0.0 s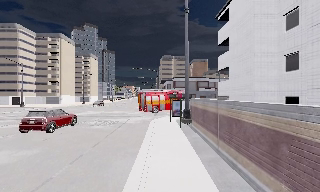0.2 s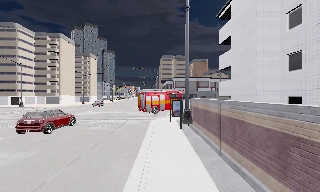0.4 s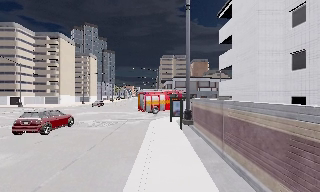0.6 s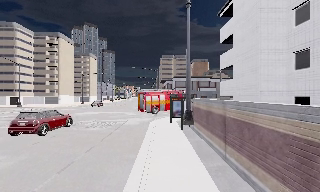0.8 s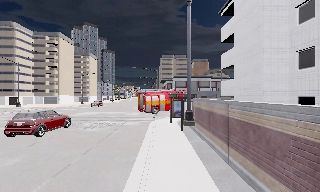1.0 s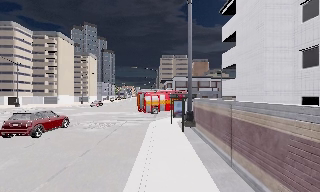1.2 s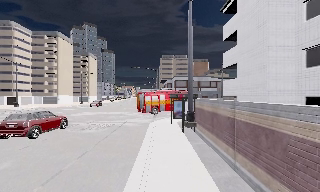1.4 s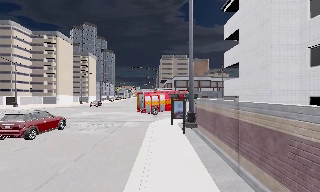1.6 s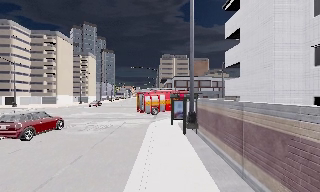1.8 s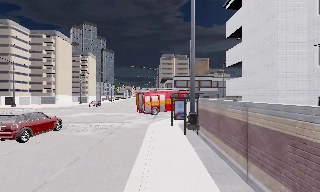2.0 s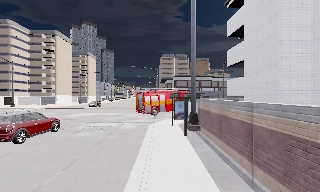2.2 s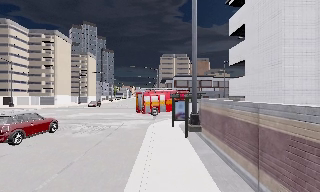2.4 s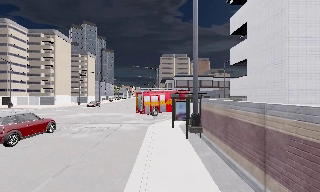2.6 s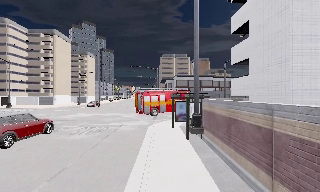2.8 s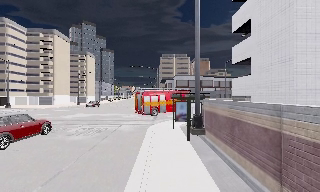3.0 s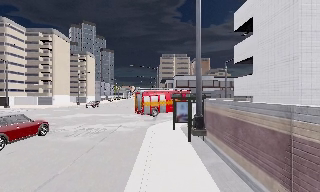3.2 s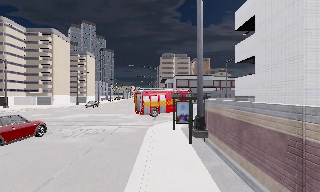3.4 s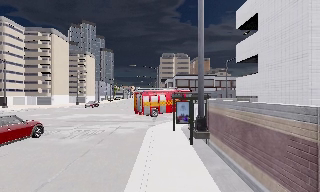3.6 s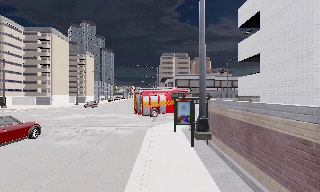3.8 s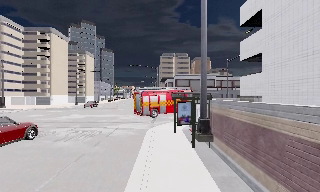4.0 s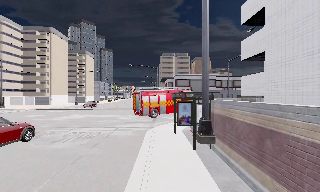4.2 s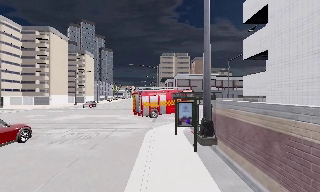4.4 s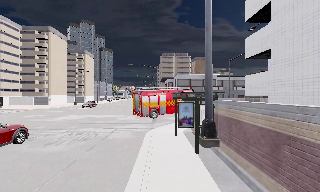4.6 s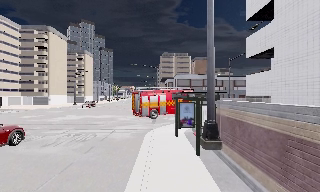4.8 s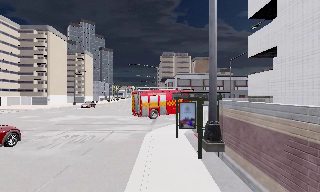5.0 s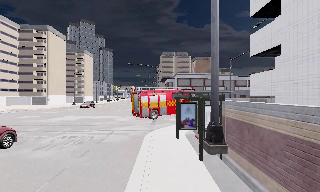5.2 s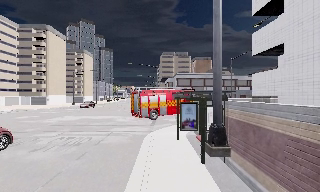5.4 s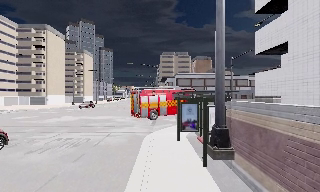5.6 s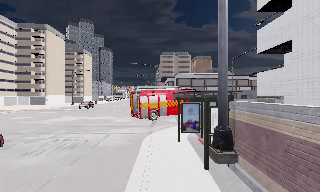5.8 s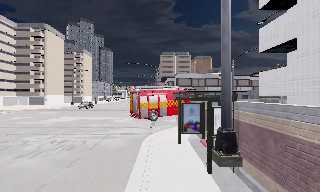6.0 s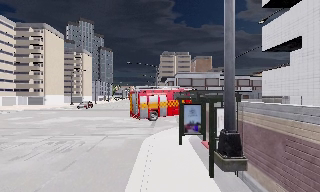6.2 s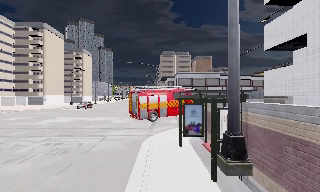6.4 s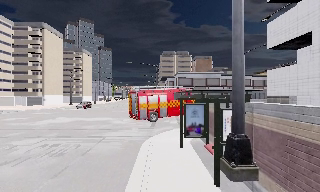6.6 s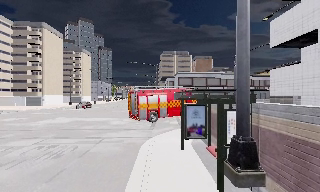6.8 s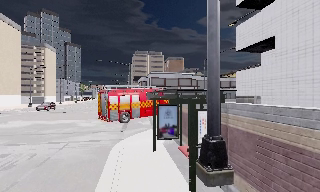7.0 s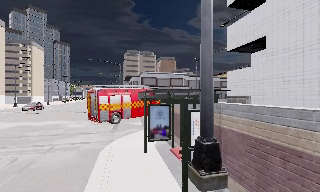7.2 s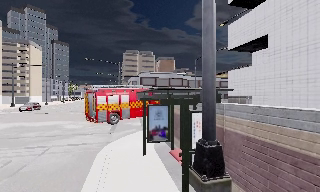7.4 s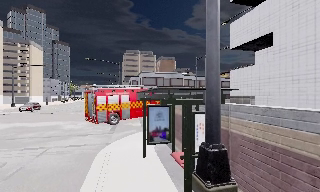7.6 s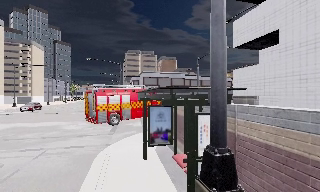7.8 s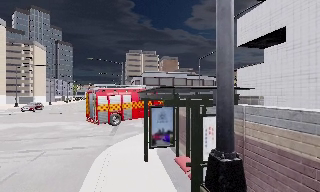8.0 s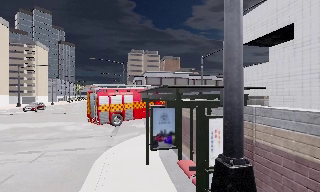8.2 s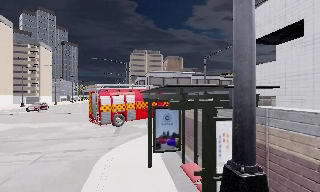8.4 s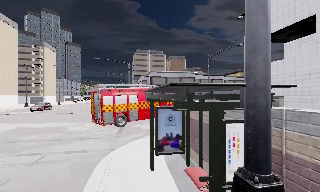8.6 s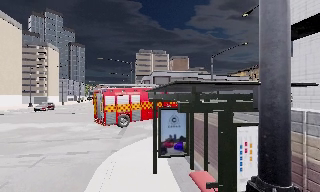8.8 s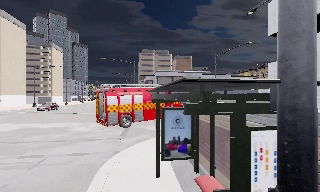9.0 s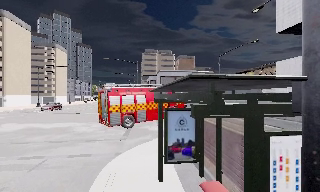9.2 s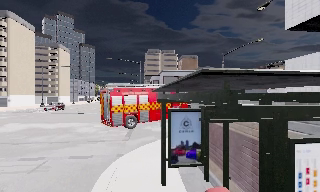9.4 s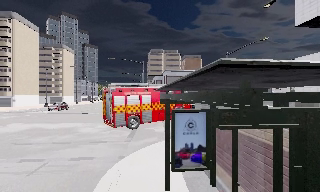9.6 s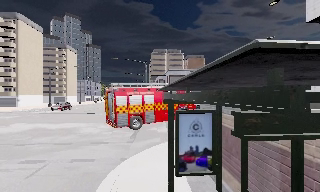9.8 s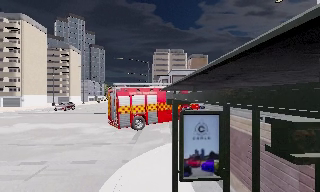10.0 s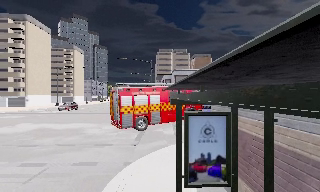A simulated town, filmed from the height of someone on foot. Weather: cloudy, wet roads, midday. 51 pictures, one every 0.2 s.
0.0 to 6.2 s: The camera travels forward, about 8 m, so what stands in front looms larger.
6.2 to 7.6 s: The camera pans to its right, which is clockwise from overhead, by about 10 degrees. It travels forward, about 1.5 m, so what stands in front looms larger.
7.6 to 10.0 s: The camera swings to its left by about 10 degrees, and the scene slides to the right. It travels forward, about 3 m, so what stands in front looms larger.
The film runs forward here.
